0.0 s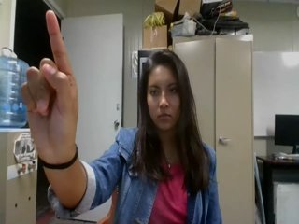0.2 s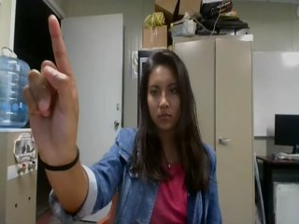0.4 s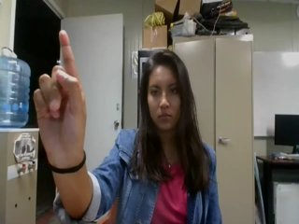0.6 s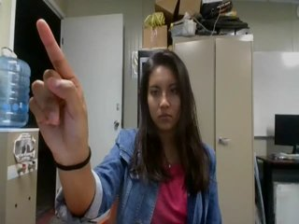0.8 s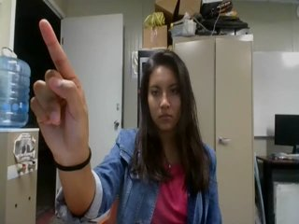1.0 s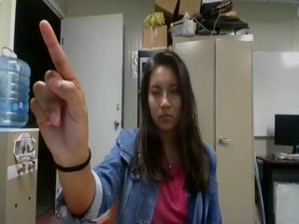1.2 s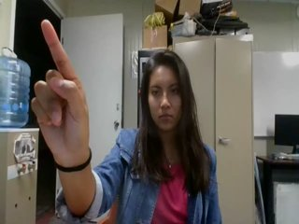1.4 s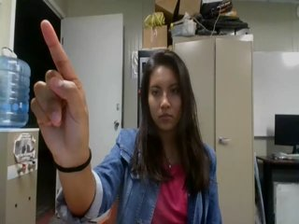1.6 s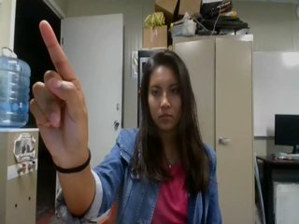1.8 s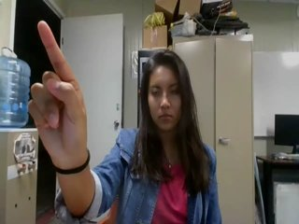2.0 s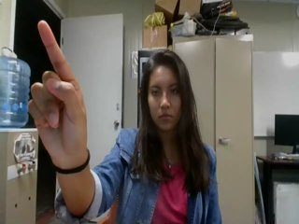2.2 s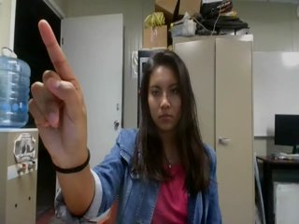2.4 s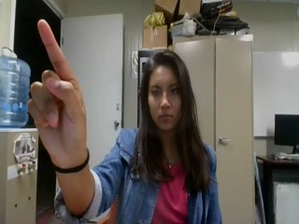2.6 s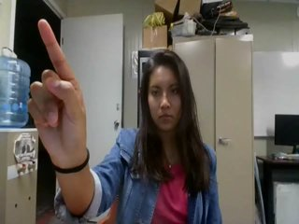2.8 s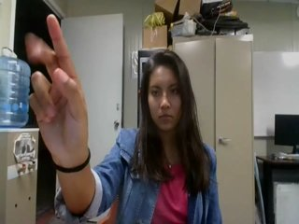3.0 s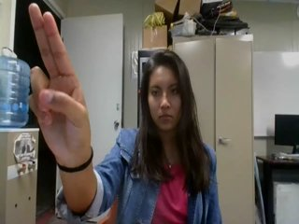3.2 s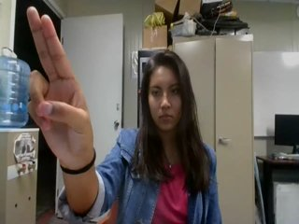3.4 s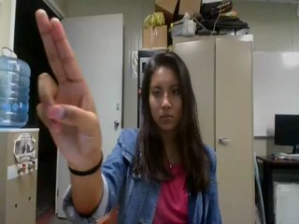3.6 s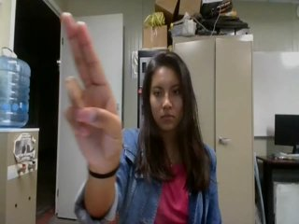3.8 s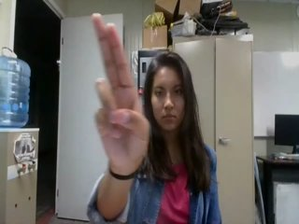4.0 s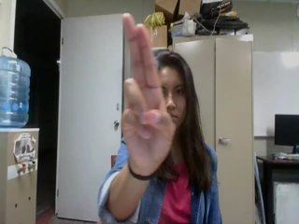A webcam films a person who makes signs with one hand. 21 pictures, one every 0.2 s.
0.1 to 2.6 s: Click with one finger.
2.7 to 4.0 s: Pointing with two fingers.
